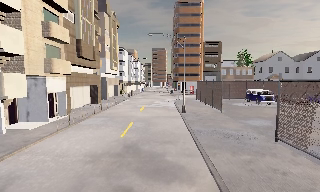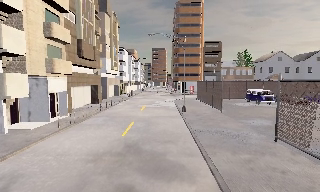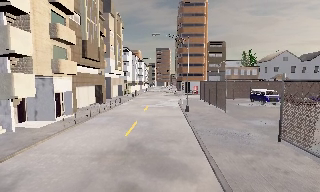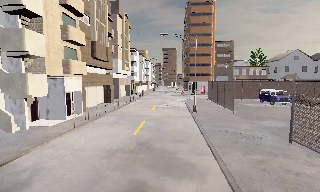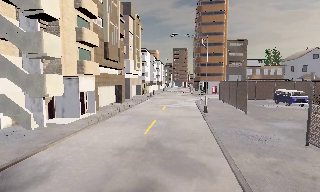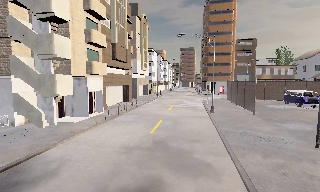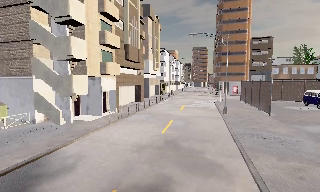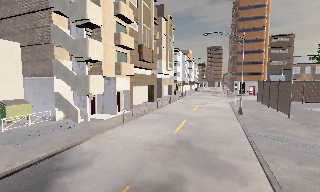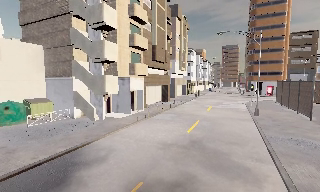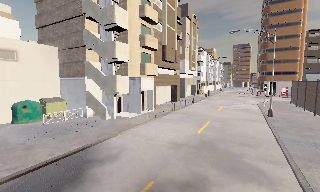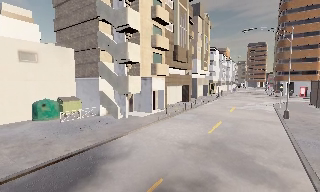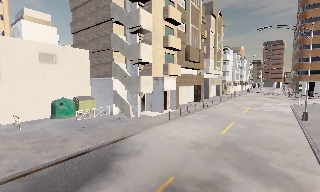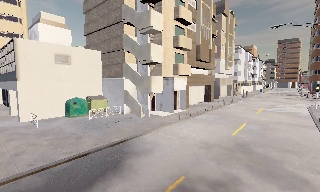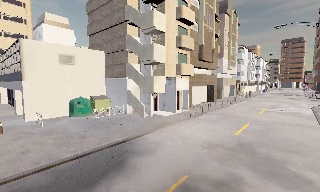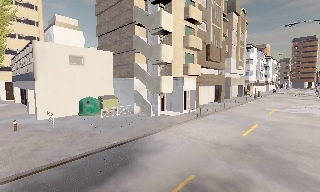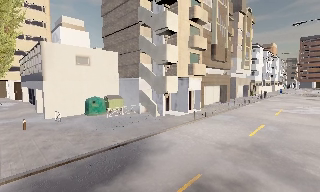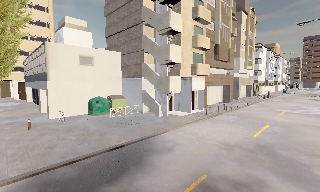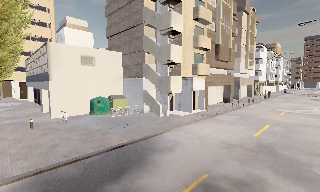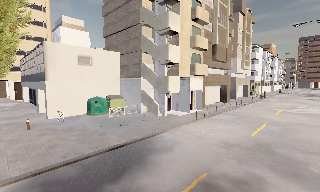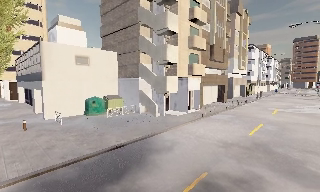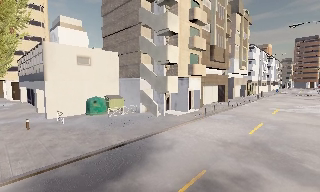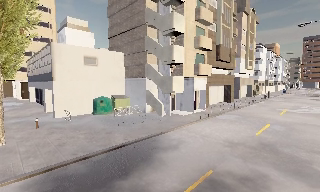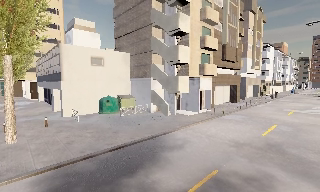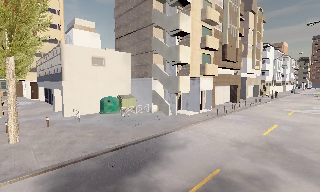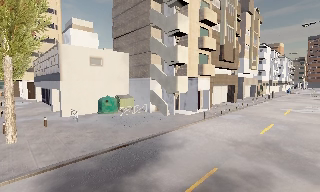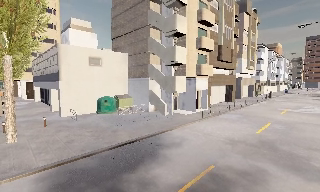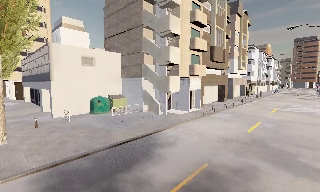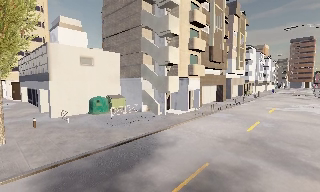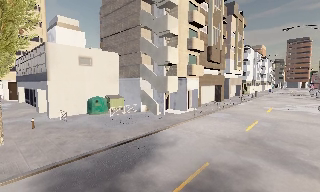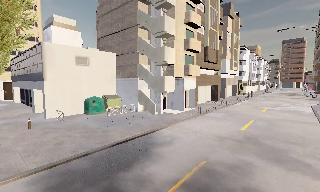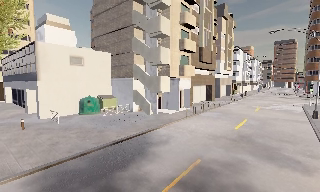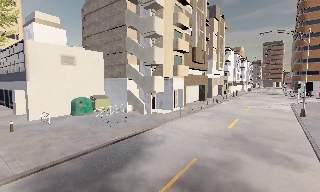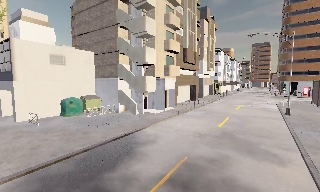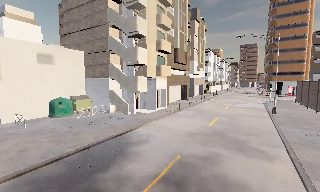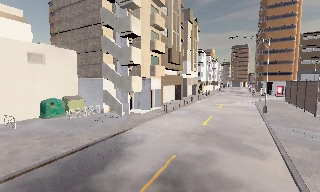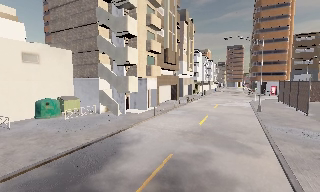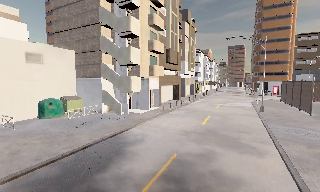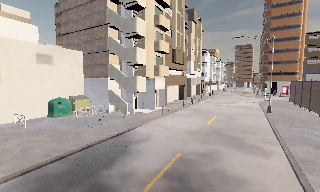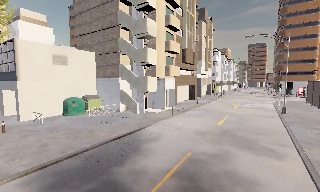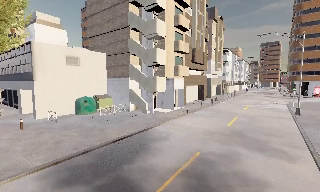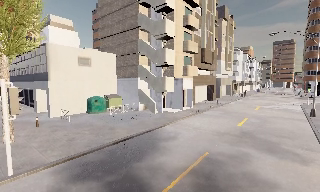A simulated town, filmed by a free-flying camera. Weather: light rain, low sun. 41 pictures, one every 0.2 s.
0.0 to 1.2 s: The camera pans to its left, which is counterclockwise from overhead, by about 15 degrees. It travels backward, about 0.5 m, so what stands in front gets smaller.
1.2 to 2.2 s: The camera swings to its left by about 20 degrees, and the scene slides to the right.
2.2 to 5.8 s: The camera travels backward and to its left, about 1.5 m, so what stands in front gets smaller.
5.8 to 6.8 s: The scene slides to the left, as the camera pans about 15 degrees to its right.
6.8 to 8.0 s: The camera swings to its left by about 10 degrees, and the scene slides to the right. It travels backward, about 0.5 m, so what stands in front gets smaller.
The film runs backward here.
